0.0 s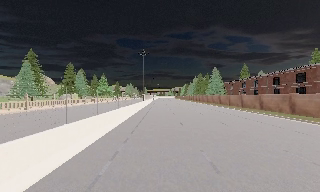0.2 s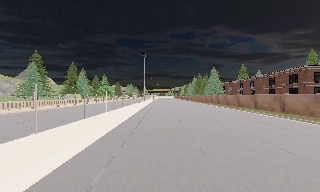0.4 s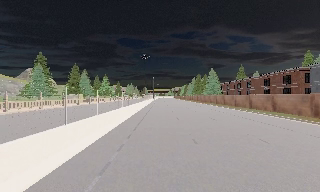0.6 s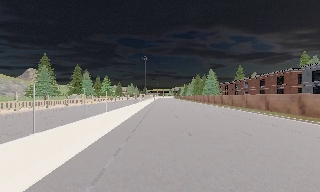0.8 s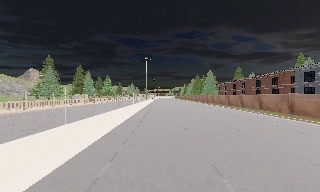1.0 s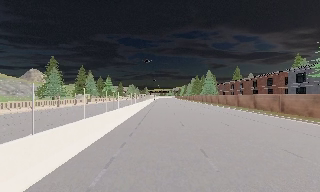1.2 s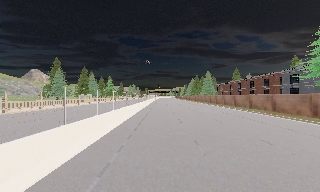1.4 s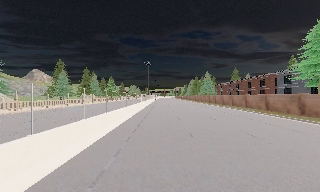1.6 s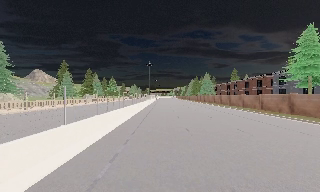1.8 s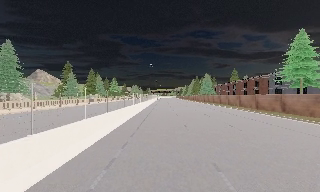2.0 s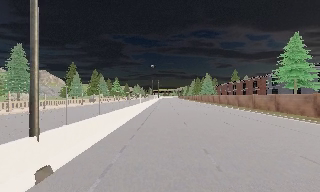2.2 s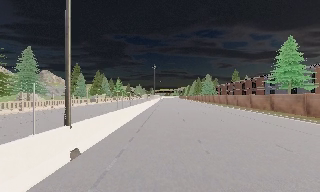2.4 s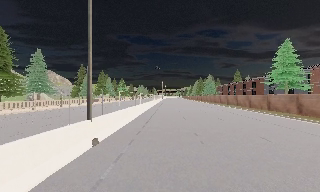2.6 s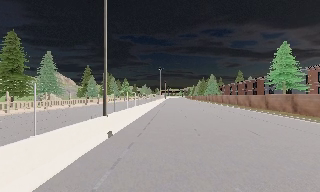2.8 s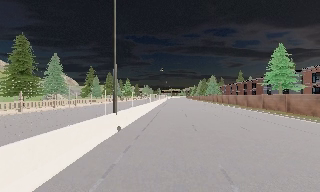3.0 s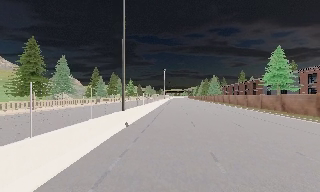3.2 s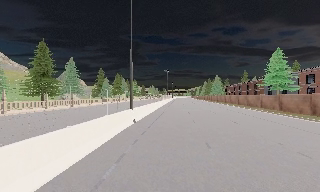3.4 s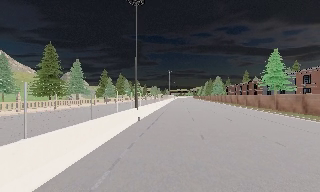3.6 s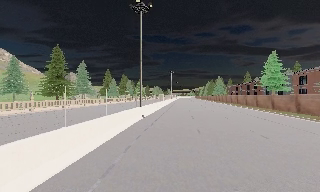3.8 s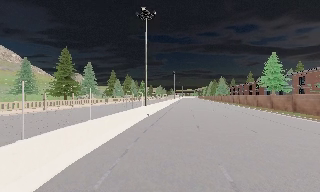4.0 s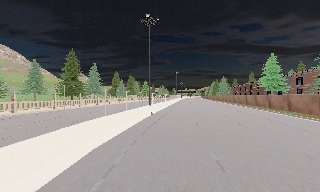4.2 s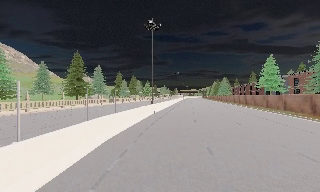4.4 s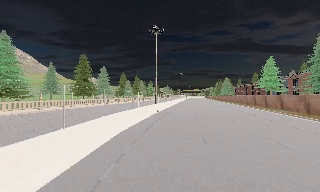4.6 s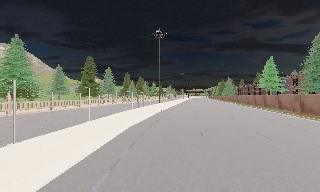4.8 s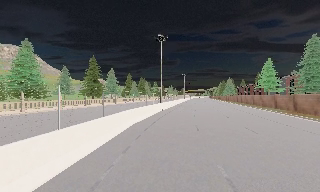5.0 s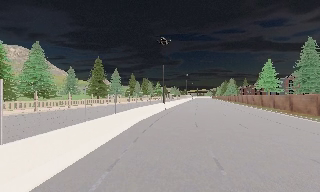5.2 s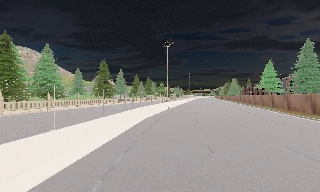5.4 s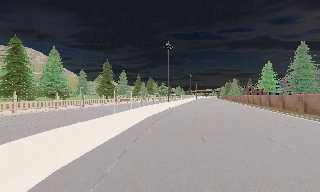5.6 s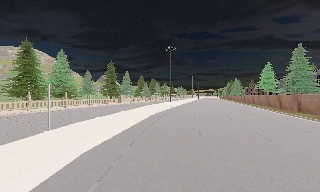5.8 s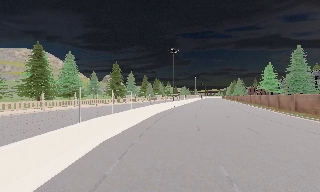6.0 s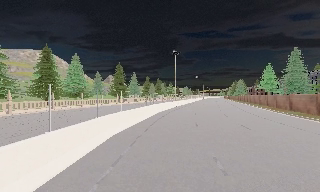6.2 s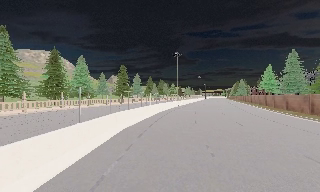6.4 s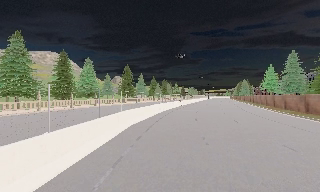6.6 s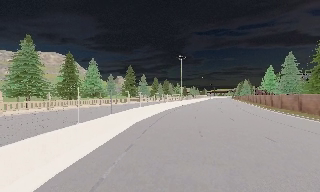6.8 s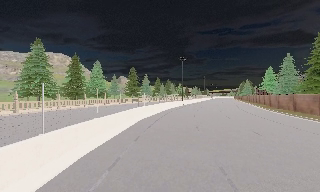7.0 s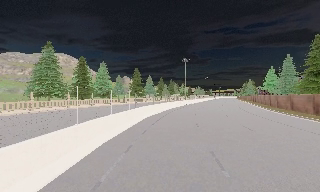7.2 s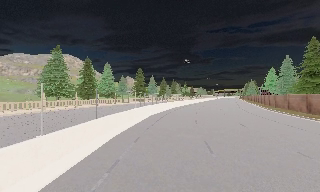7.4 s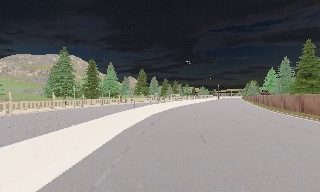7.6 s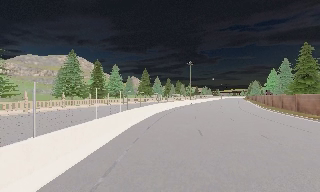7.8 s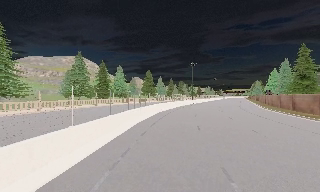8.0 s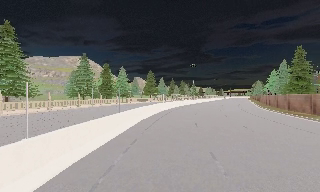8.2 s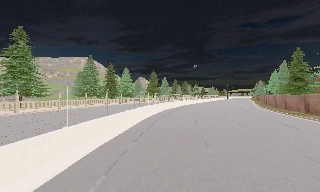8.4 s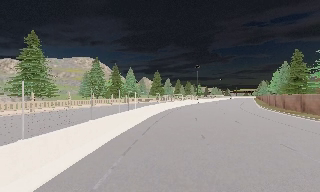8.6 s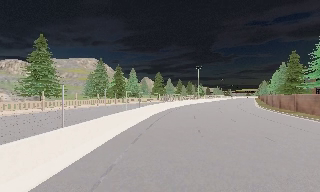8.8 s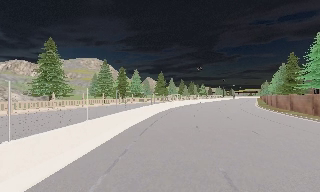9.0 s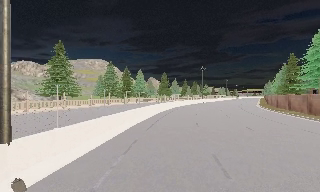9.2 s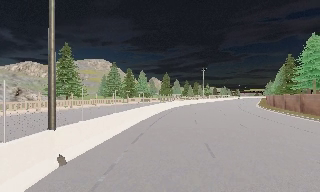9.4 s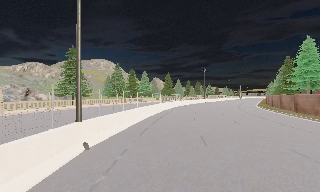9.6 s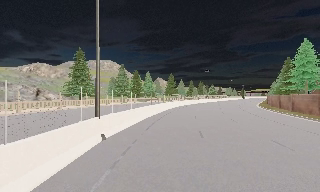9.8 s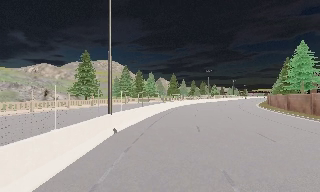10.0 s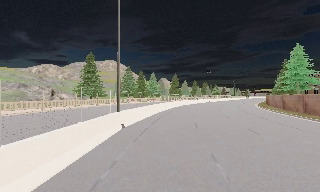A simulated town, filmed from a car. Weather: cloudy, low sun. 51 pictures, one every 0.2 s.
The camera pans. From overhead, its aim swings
counterclockwise.
The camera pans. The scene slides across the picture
to the right.
0.0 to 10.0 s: The camera swings to its left by about 35 degrees, and the scene slides to the right. It travels backward, about 75 m.
The film runs backward here.
